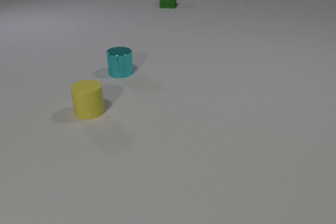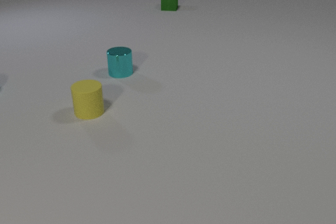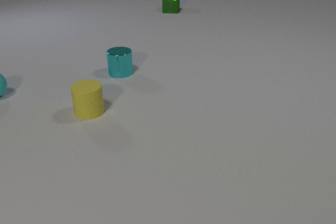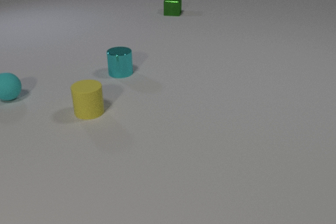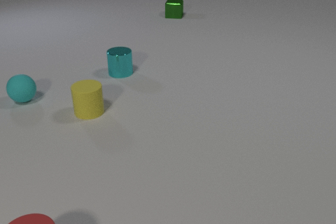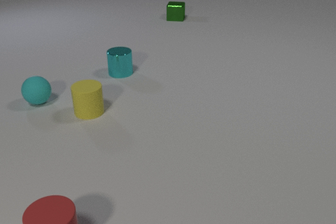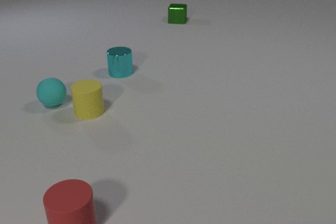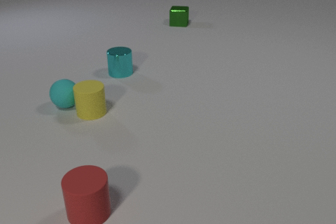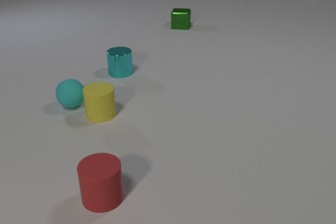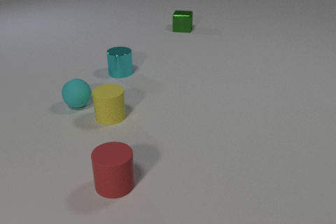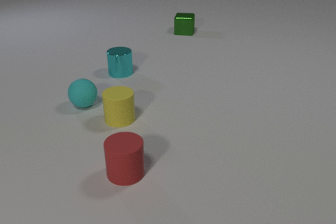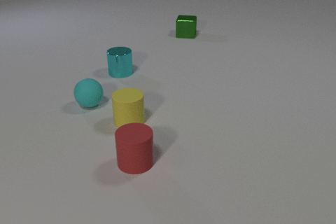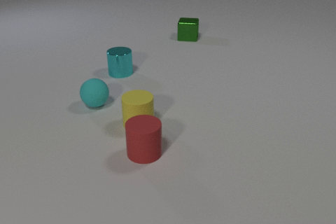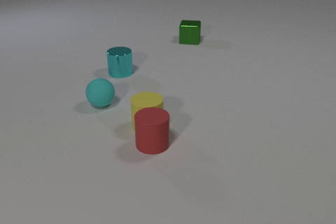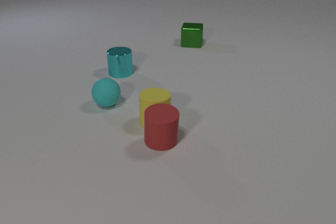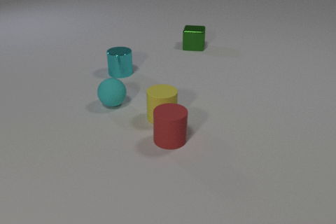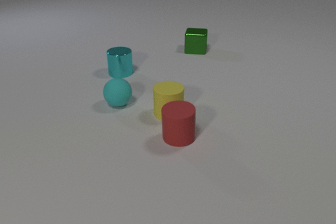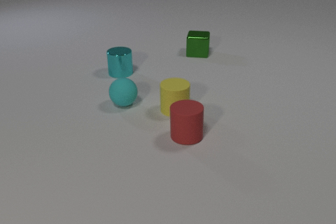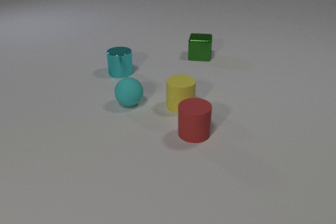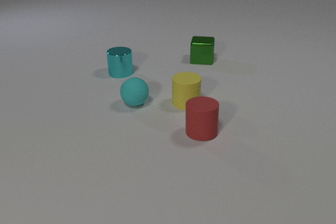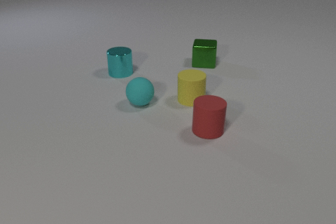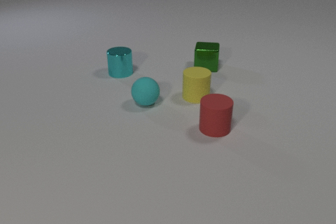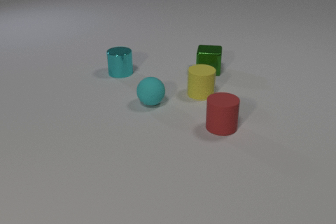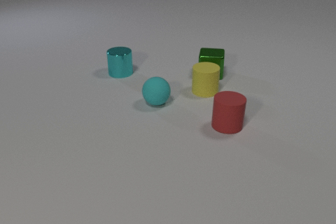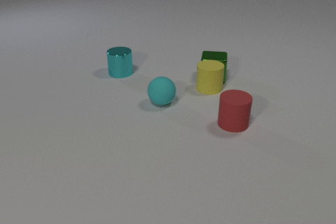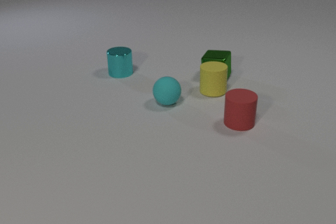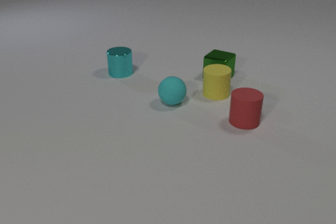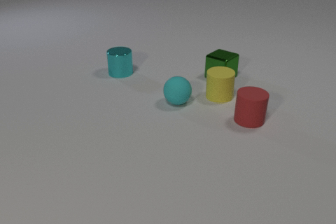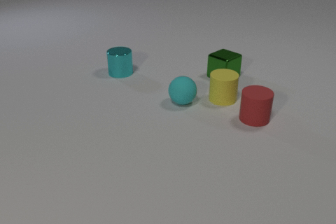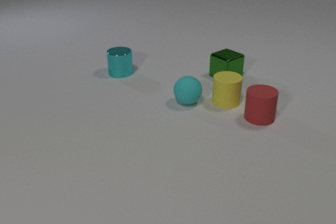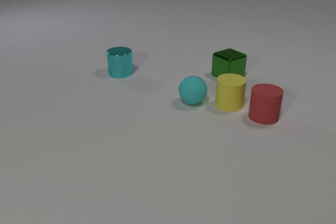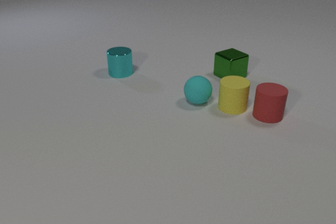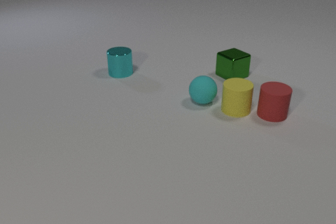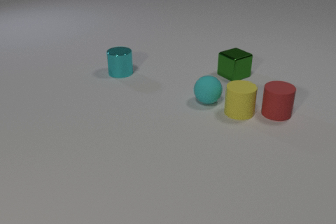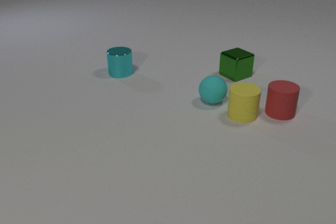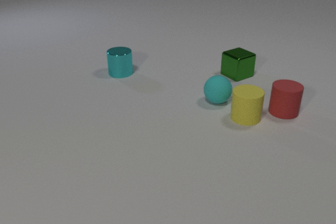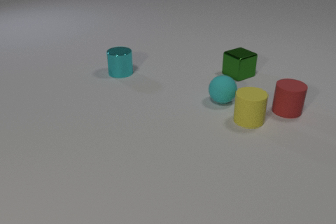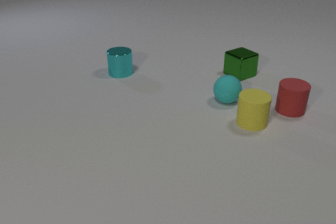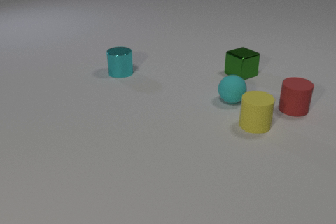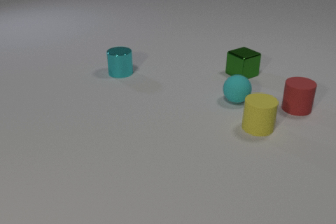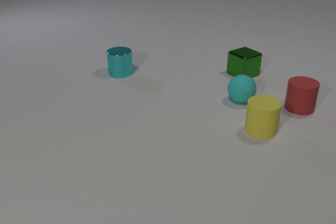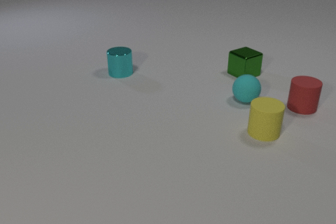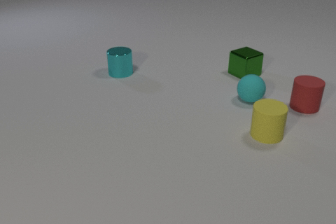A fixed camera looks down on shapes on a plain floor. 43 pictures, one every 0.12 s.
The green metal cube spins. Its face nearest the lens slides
to the left.
The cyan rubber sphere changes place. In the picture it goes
to the right.
0.00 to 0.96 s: The cyan rubber sphere comes in at the left edge, rolls to the right and toward the camera. The yellow rubber cylinder slides to the right and toward the camera. The red rubber cylinder comes in at the bottom edge, slides away from the camera and to the right. The green metal cube slides toward the camera. The cyan rubber sphere and the yellow rubber cylinder collide.
0.96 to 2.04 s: The cyan rubber sphere rolls to the right. The yellow rubber cylinder slides to the right. The red rubber cylinder slides away from the camera and to the right. The green metal cube slides toward the camera. The yellow rubber cylinder and the red rubber cylinder collide.
2.04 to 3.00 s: The cyan rubber sphere rolls to the right. The yellow rubber cylinder slides away from the camera and to the right. The red rubber cylinder slides to the right and away from the camera. The green metal cube slides toward the camera. The yellow rubber cylinder and the green metal cube collide.
3.00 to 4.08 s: The cyan rubber sphere rolls to the right. The yellow rubber cylinder slides toward the camera and to the right. The red rubber cylinder slides to the right and away from the camera. The green metal cube slides to the right and away from the camera, spins clockwise seen from above by about 30 degrees, its near face sliding to the left.
4.08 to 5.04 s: The cyan rubber sphere rolls to the right. The yellow rubber cylinder slides toward the camera and to the right. The red rubber cylinder slides to the right and away from the camera. The green metal cube slides to the right.
Are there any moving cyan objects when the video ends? yes.
What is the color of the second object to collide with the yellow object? red.
How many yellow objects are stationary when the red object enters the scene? 1.
